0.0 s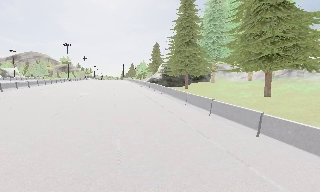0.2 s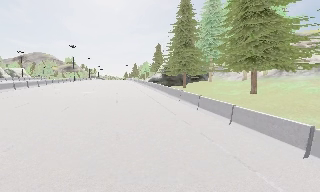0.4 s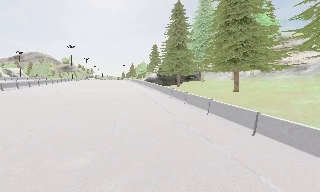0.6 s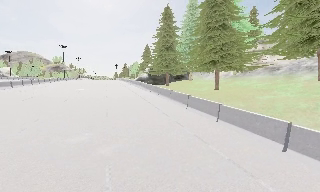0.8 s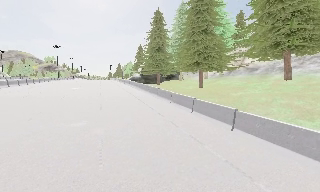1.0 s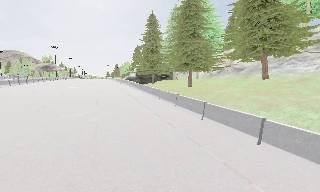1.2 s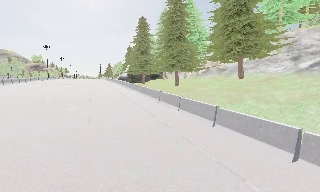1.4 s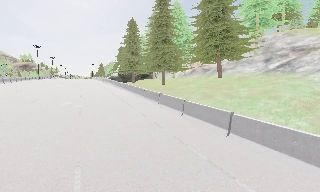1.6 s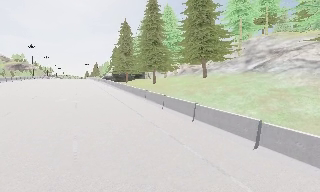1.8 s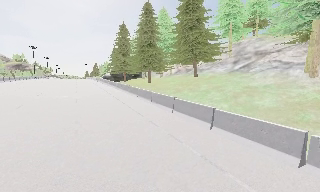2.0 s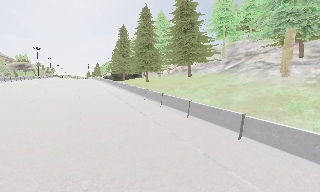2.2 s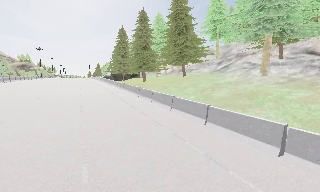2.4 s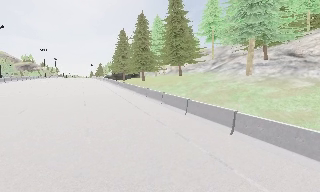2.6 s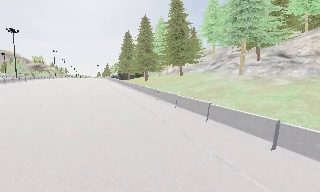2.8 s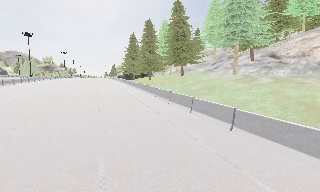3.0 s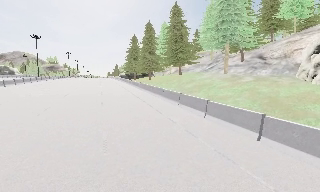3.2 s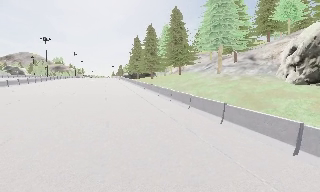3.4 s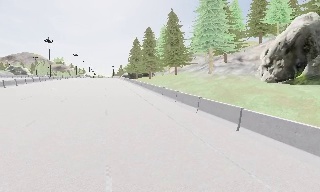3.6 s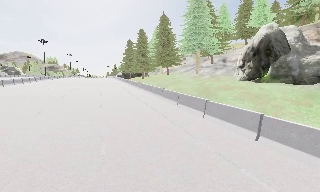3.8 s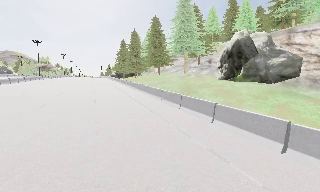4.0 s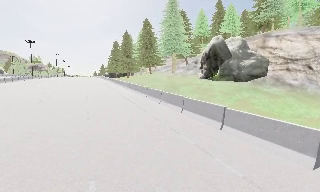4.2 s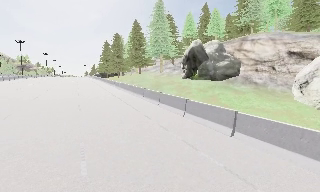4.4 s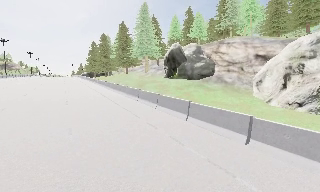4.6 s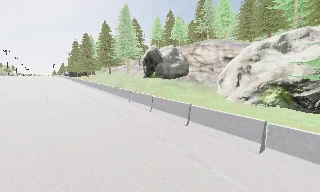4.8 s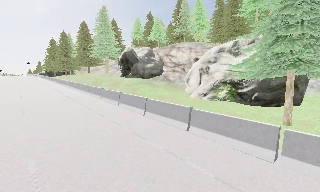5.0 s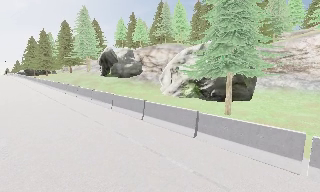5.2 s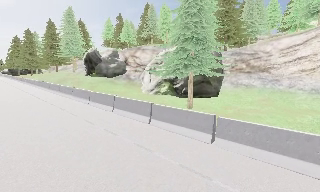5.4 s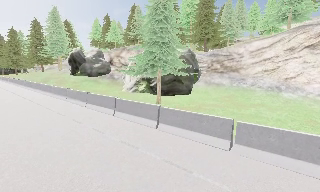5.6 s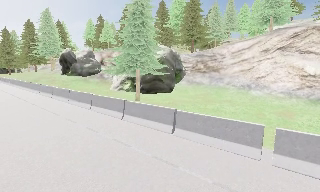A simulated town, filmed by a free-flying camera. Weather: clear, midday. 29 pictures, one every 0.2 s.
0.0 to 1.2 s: The camera travels backward, about 11 m, so what stands in front gets smaller.
1.2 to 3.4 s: The camera travels backward and to its right, about 25 m, so what stands in front gets smaller.
3.4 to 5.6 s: The camera pans to its right, which is clockwise from overhead, by about 35 degrees. It travels backward and to its right, about 25 m.
The film runs backward here.
